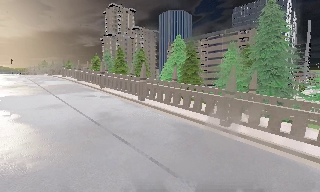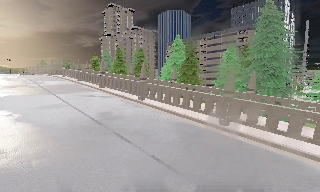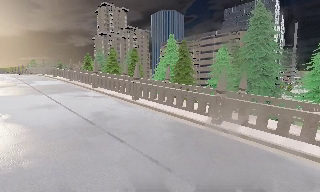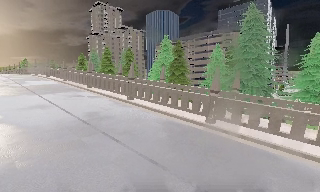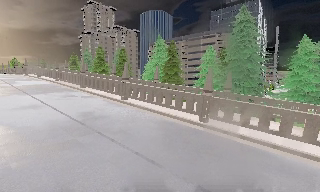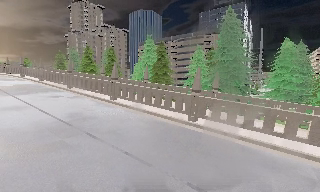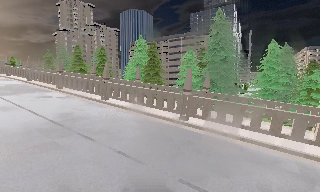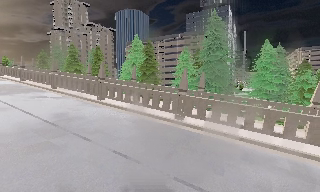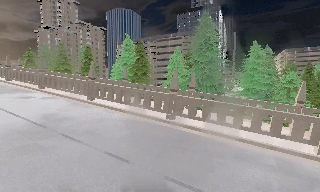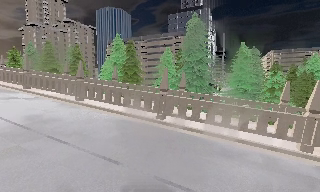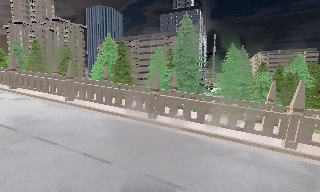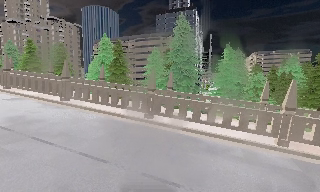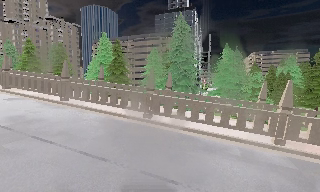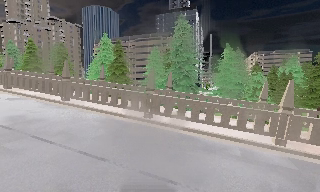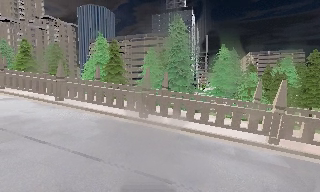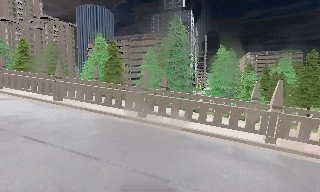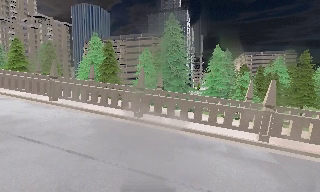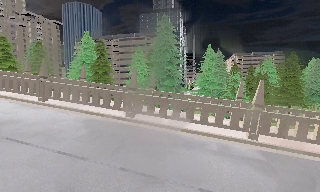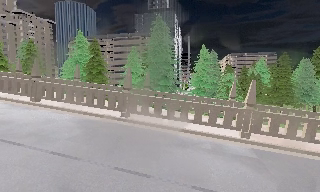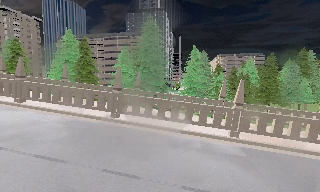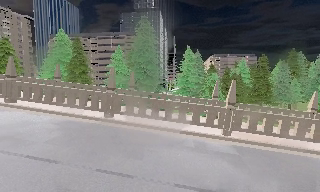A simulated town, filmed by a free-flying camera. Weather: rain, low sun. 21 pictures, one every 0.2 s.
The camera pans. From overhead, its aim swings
clockwise.
The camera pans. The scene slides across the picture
to the left.
0.0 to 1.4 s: The camera pans to its right, which is clockwise from overhead, by about 15 degrees. It travels backward, about 0.5 m, so what stands in front gets smaller.
1.4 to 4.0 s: The camera pans to its right, which is clockwise from overhead, by about 20 degrees.
The film runs backward here.
